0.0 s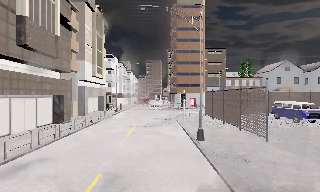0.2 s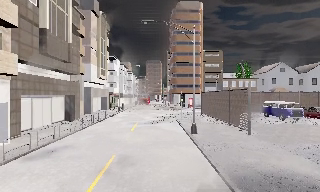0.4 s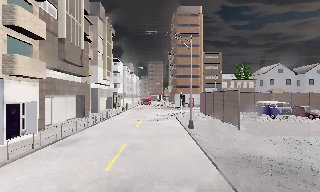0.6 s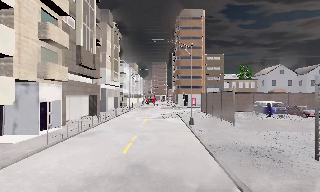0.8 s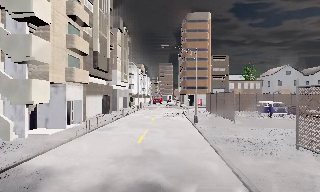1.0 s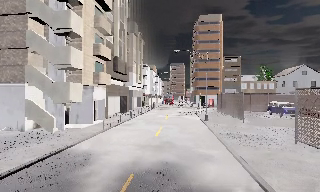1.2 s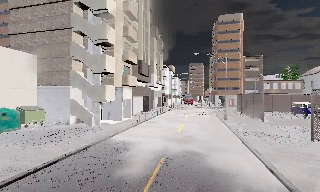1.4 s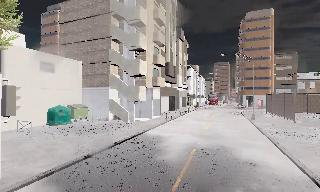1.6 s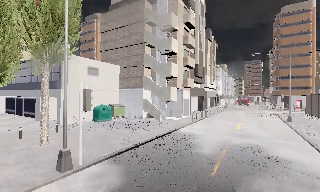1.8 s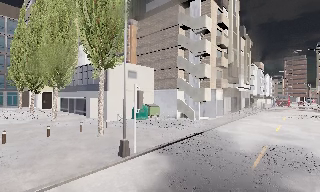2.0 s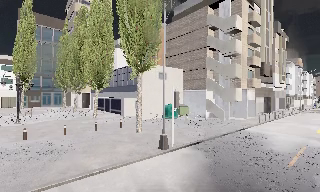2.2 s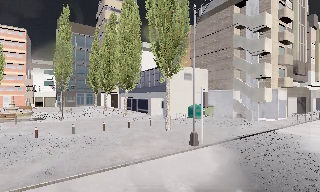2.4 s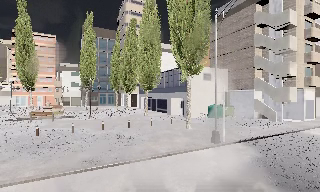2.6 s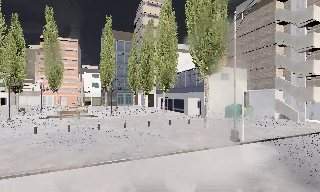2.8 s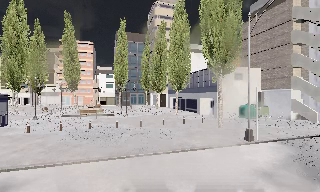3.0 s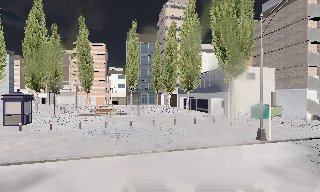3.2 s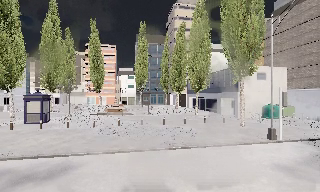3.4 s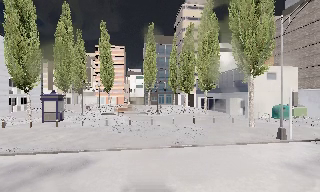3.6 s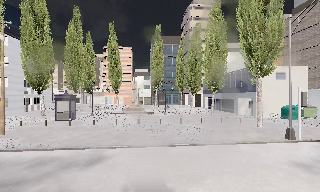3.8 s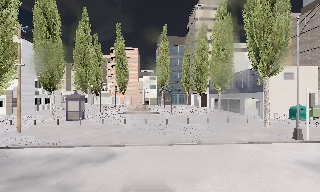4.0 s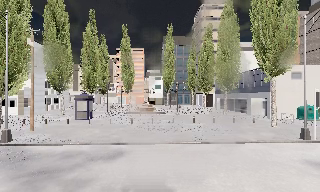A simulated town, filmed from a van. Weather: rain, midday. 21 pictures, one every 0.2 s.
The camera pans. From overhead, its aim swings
counterclockwise.
The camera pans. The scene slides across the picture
to the right.
0.0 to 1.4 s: The camera pans to its left, which is counterclockwise from overhead, by about 25 degrees. It travels backward, about 11 m, so what stands in front gets smaller.
1.4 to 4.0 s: The camera pans to its left, which is counterclockwise from overhead, by about 65 degrees. It travels backward and to its left, about 9 m. It loses speed.
The film runs backward here.
